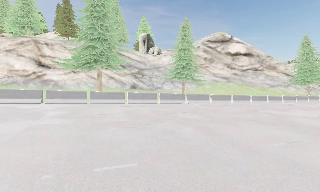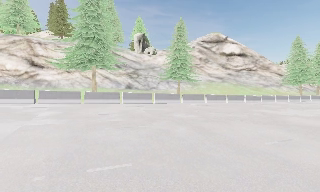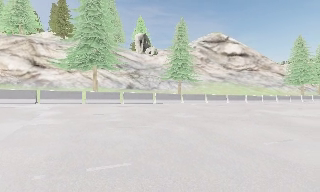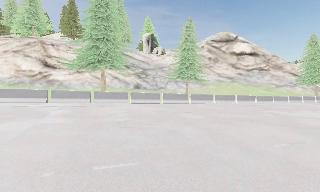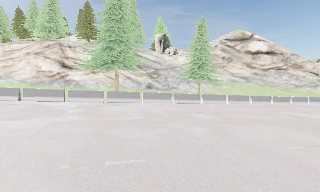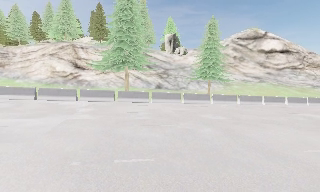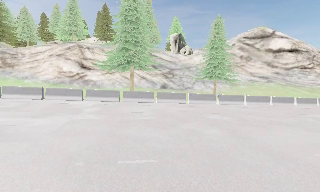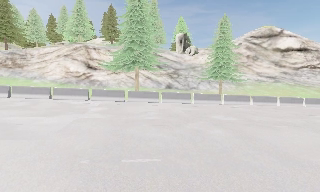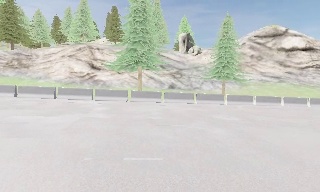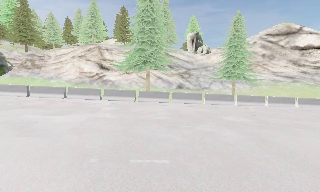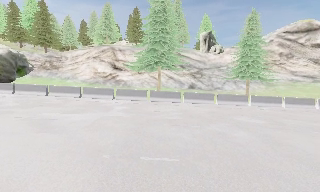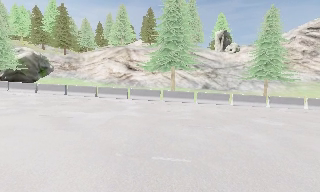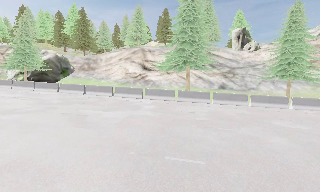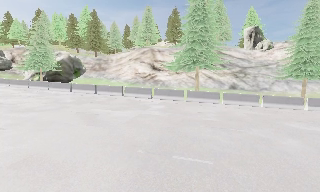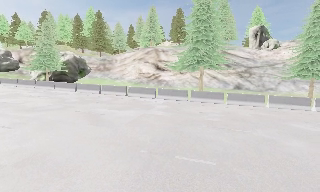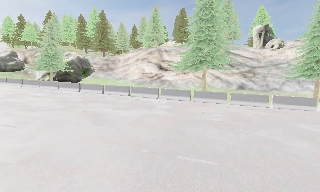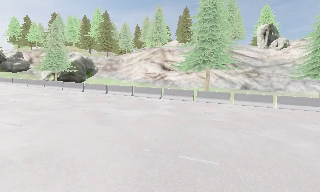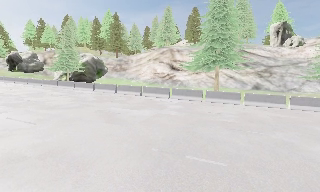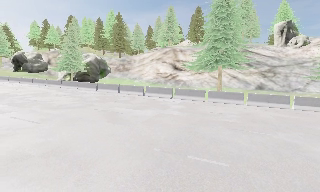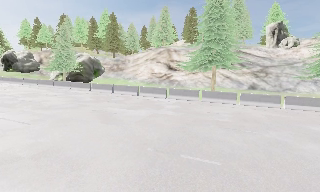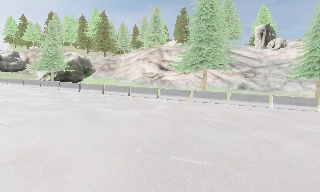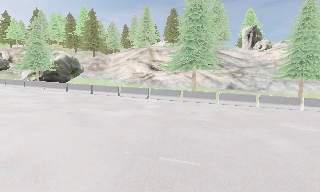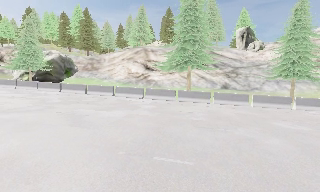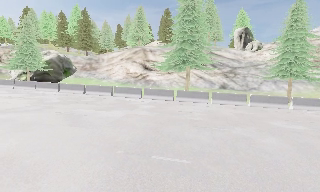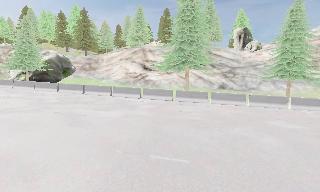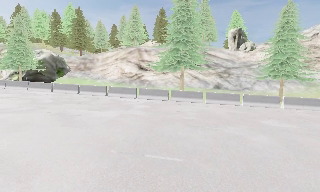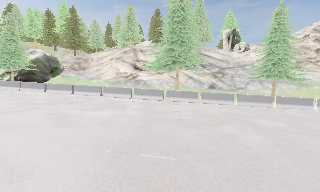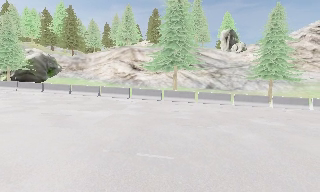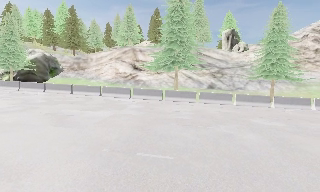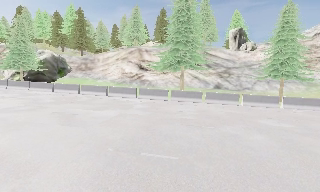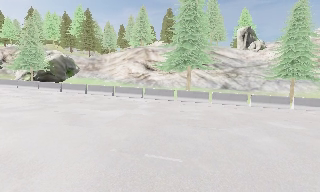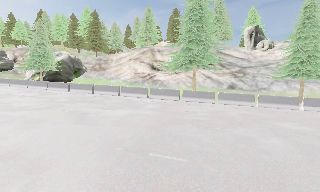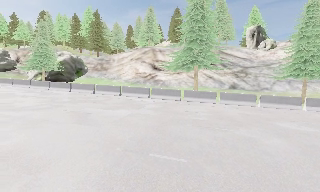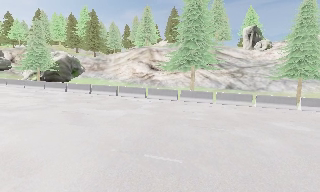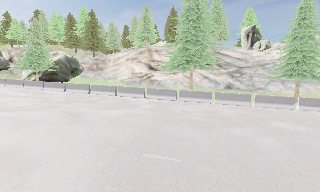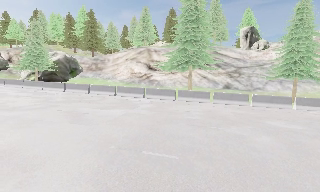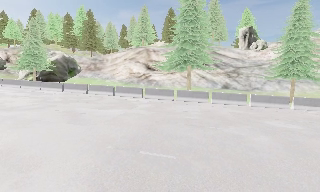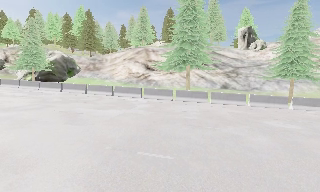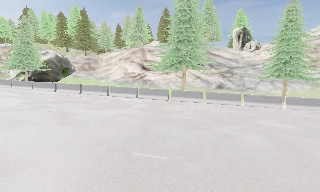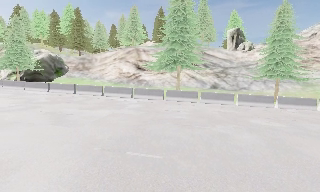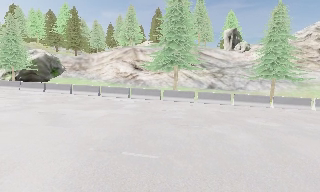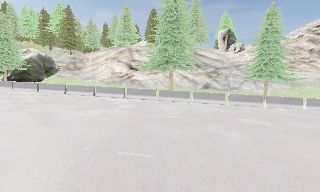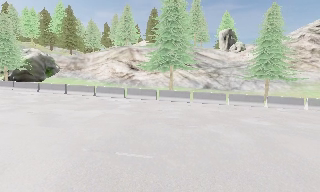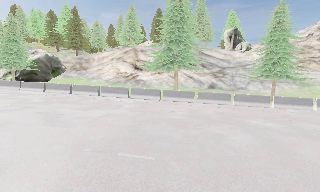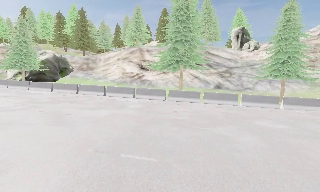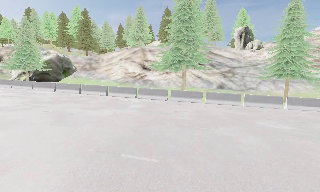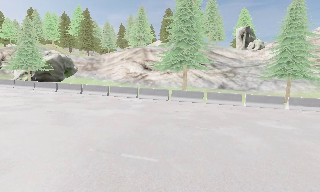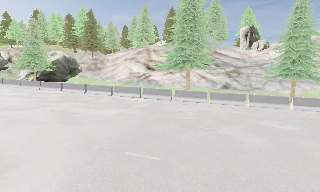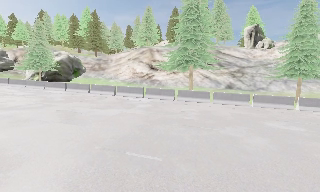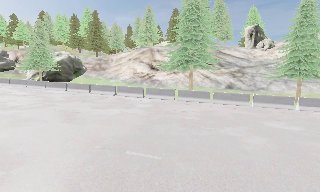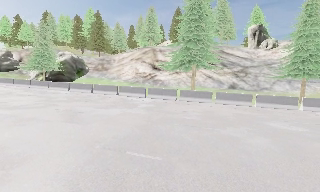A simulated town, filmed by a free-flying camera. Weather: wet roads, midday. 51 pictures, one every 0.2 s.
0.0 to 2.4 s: The scene slides to the right, as the camera pans about 30 degrees to its left. It travels to its right, about 0.5 m.
2.4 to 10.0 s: The camera travels to its right, about 1.5 m.
The film runs backward here.
